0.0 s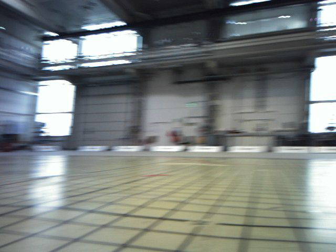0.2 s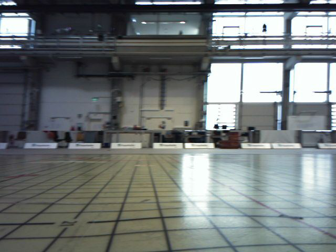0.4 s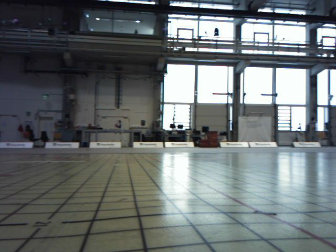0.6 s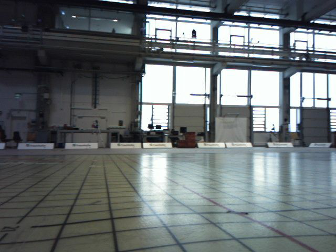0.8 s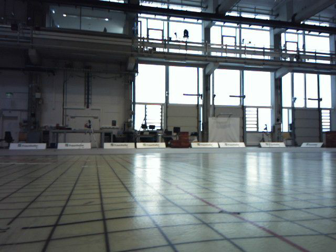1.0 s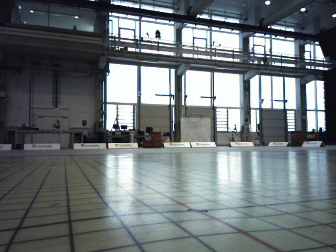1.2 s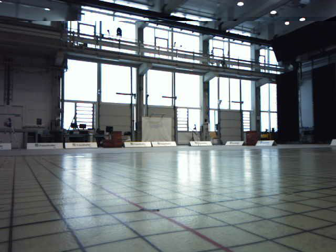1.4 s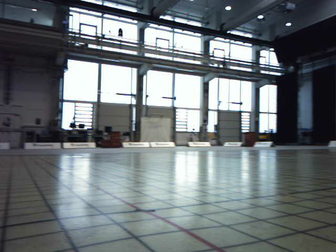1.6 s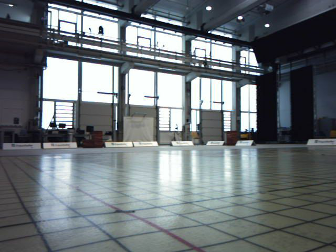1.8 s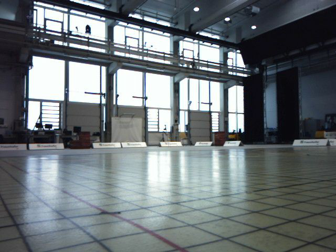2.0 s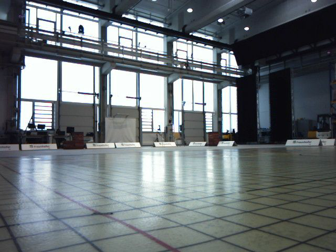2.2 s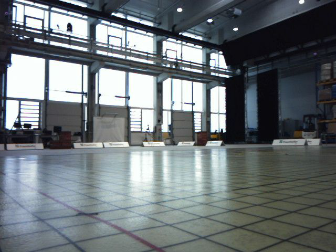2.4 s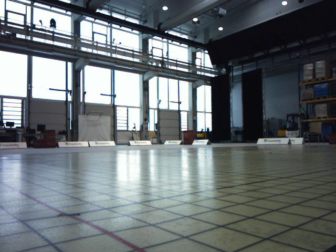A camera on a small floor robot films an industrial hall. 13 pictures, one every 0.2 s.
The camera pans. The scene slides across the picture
to the left.
The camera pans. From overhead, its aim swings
clockwise.
0.0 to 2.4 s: The camera swings to its right by about 55 degrees, and the scene slides to the left.
The film runs forward here.
